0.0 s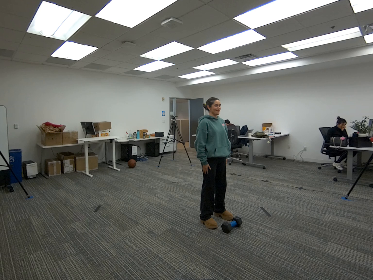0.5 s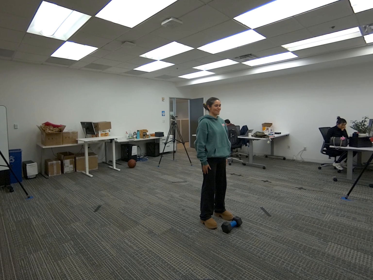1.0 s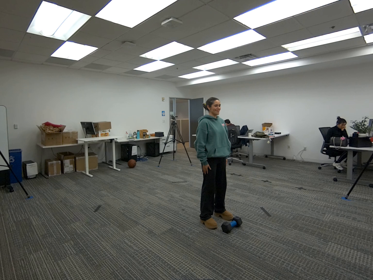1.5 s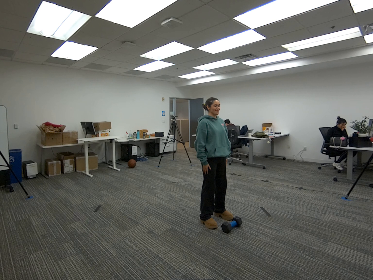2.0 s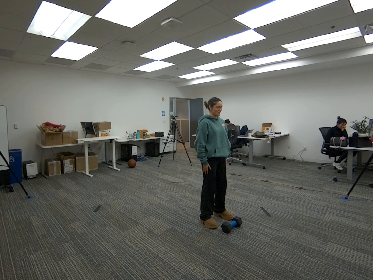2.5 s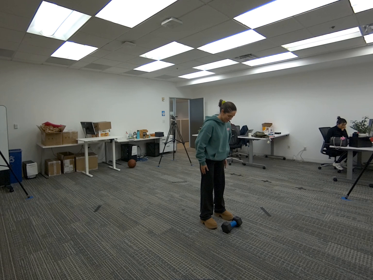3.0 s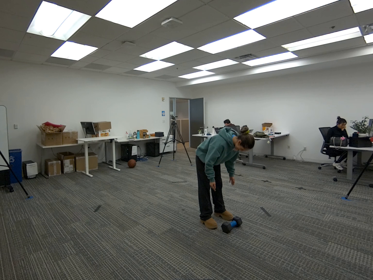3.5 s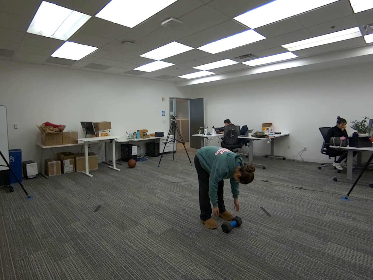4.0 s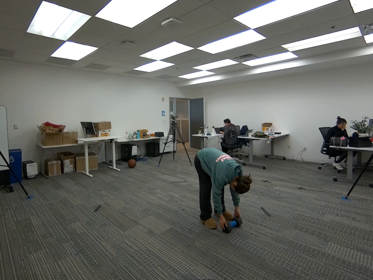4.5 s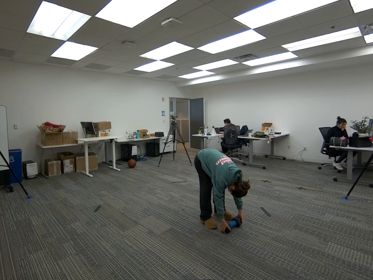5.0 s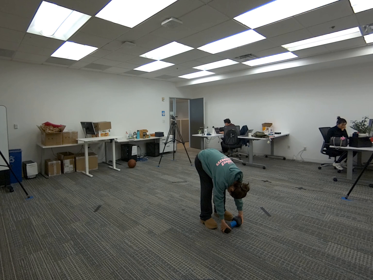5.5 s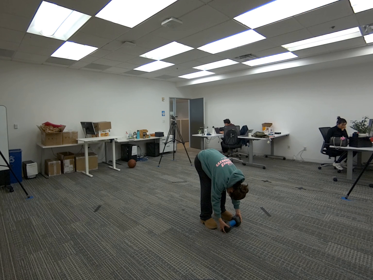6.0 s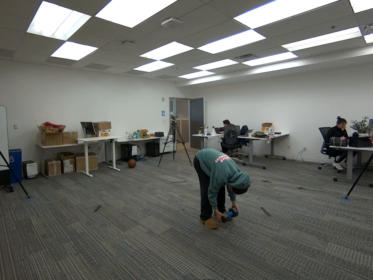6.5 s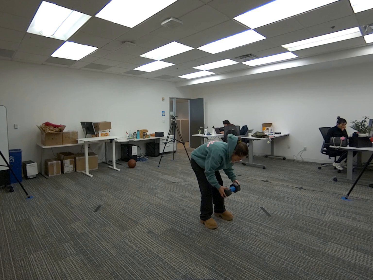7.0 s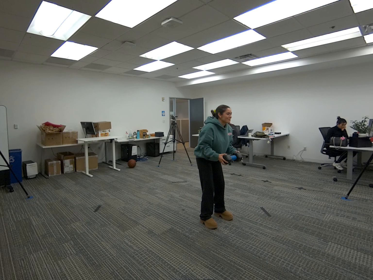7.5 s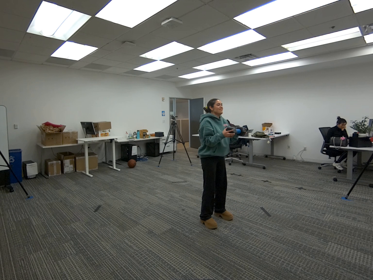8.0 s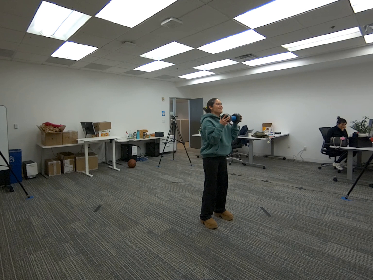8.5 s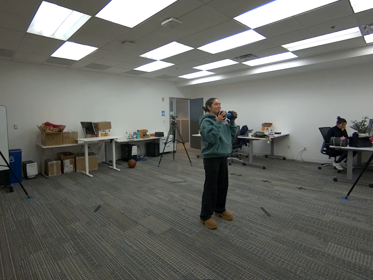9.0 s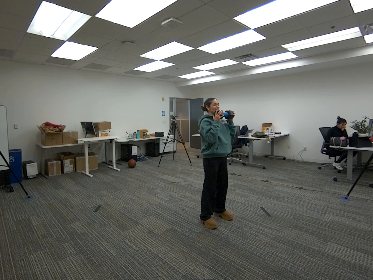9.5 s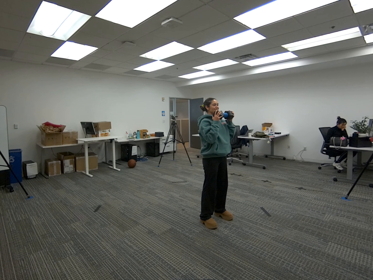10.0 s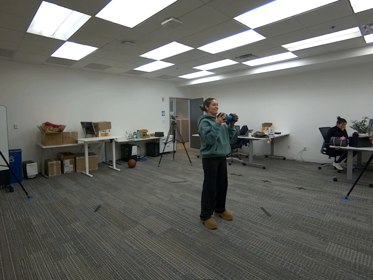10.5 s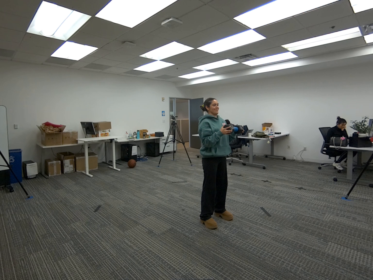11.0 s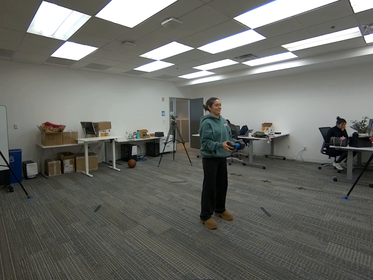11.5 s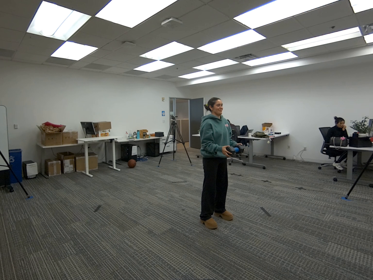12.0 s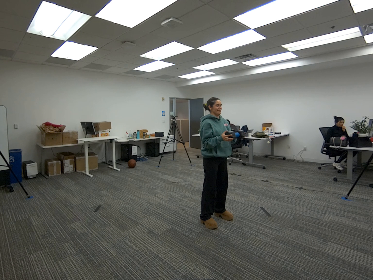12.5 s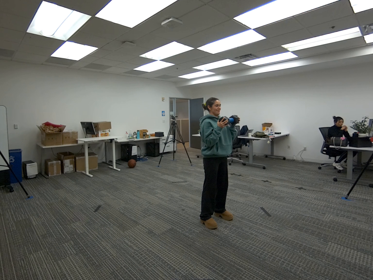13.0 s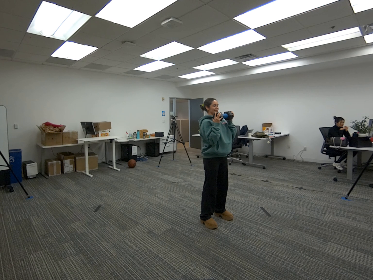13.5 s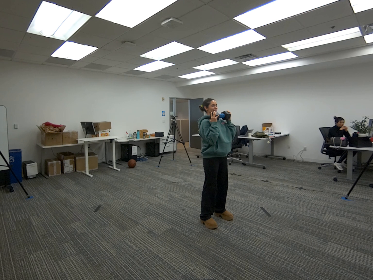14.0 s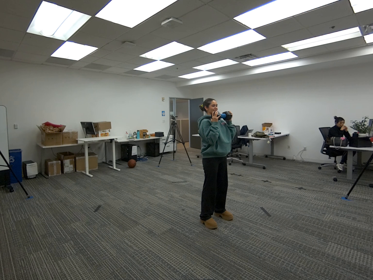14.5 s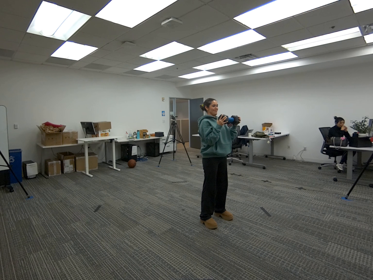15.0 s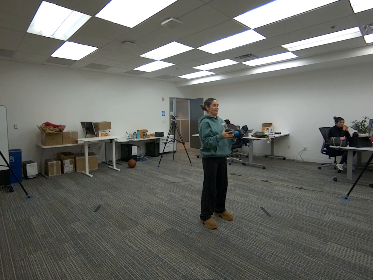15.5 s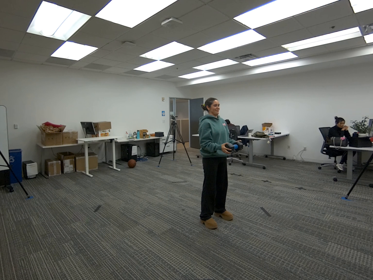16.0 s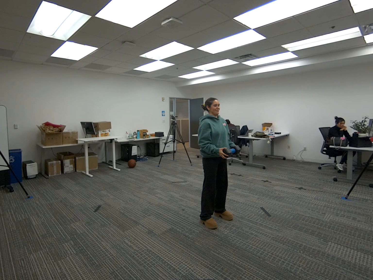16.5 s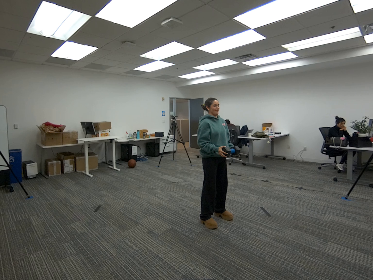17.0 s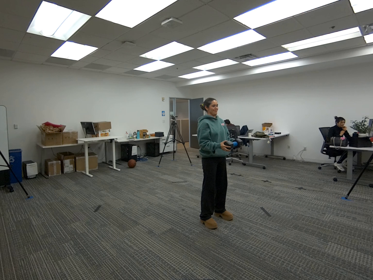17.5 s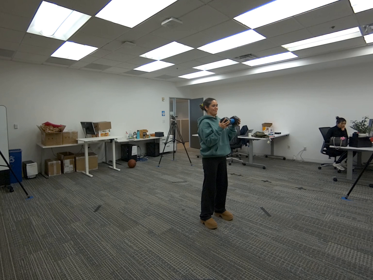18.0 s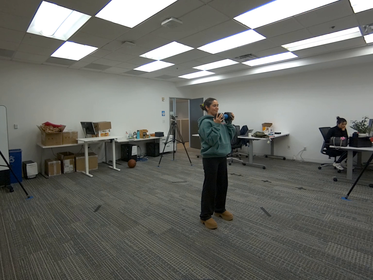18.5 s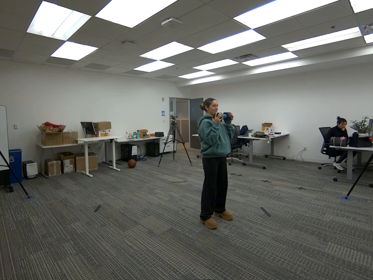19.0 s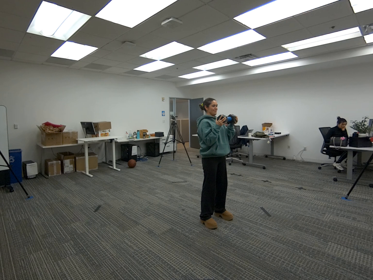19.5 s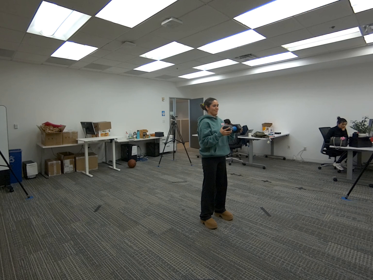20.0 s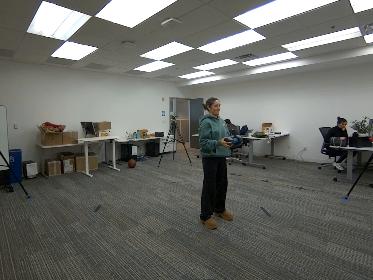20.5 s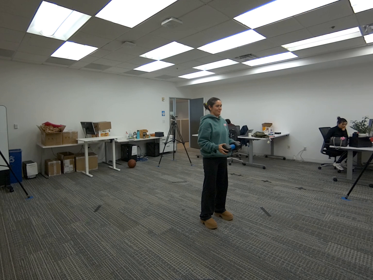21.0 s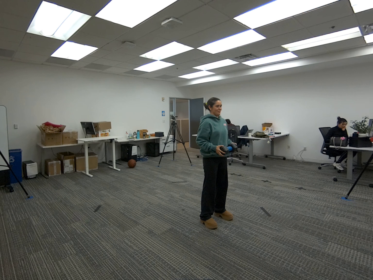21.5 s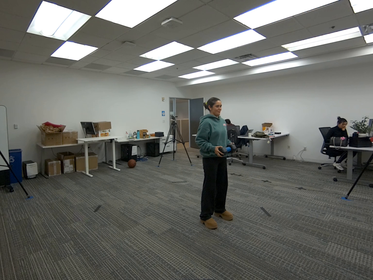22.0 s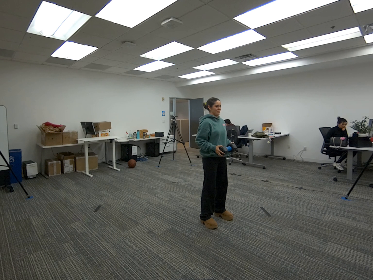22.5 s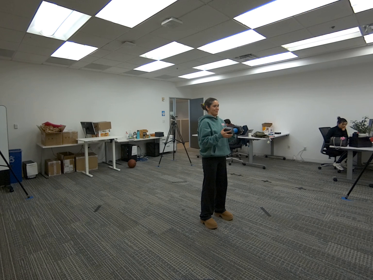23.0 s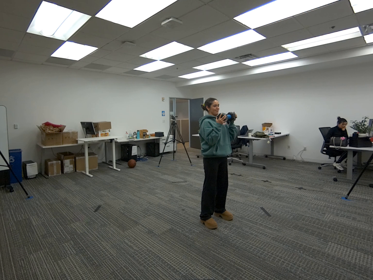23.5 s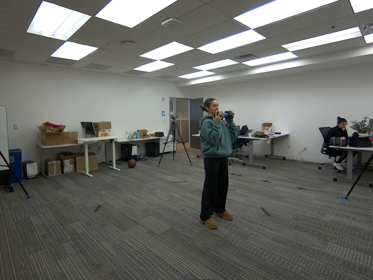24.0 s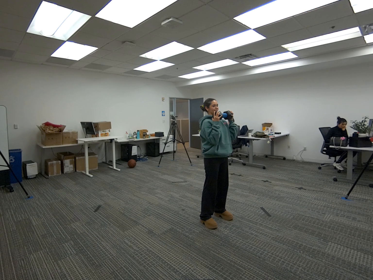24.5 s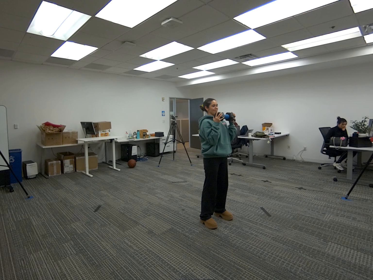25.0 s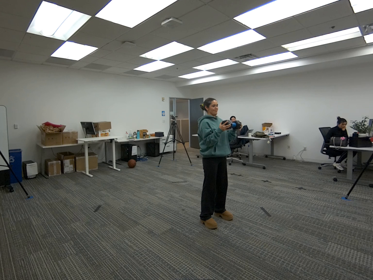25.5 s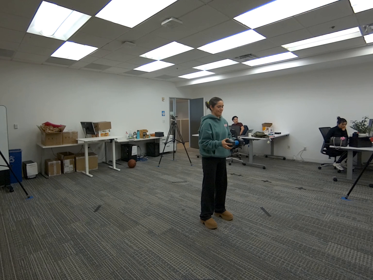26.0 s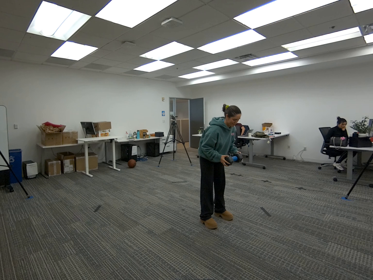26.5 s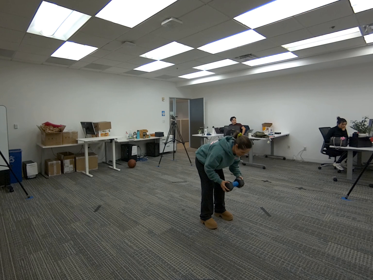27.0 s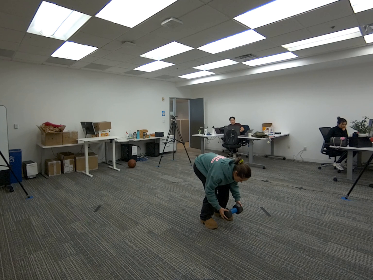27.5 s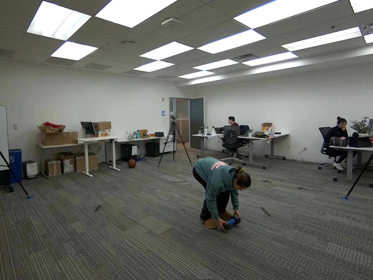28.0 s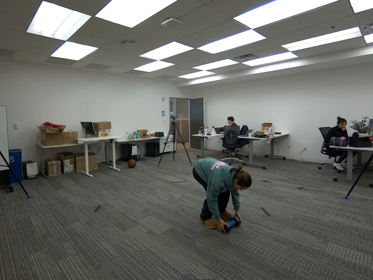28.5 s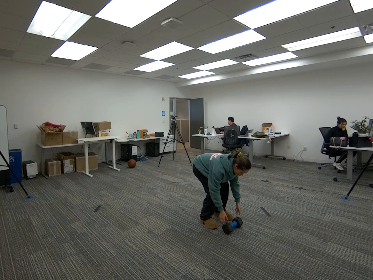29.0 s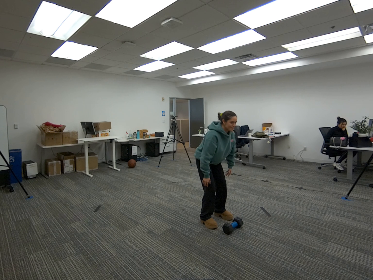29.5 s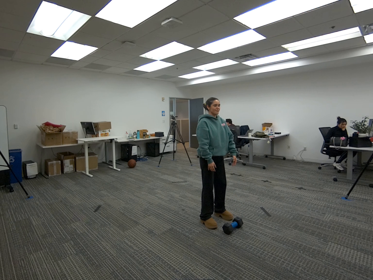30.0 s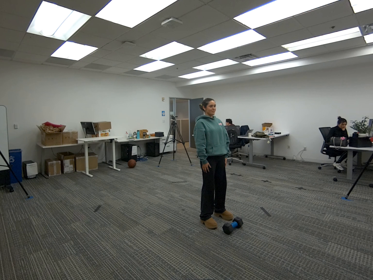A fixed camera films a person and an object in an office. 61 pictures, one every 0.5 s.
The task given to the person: Walk to the dumbbell, grasp it with both hands, and perform bicep curls. Continue until finished, then place the dumbbell back on the ground.
